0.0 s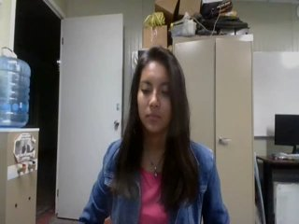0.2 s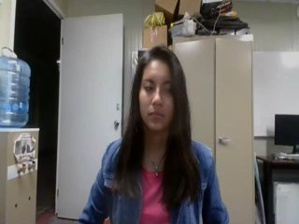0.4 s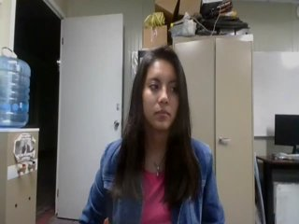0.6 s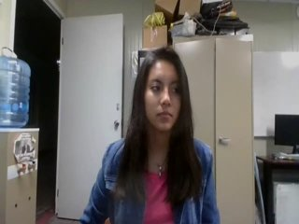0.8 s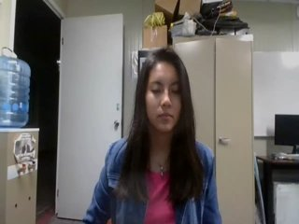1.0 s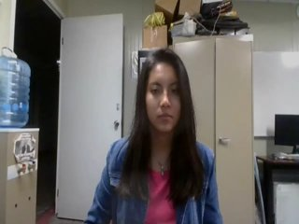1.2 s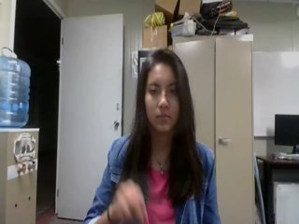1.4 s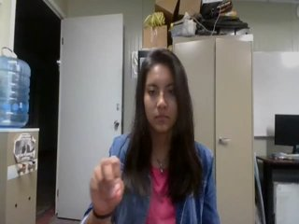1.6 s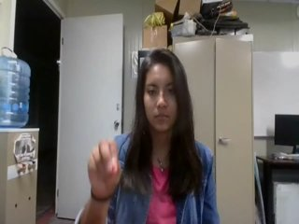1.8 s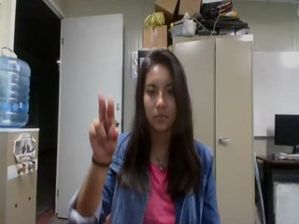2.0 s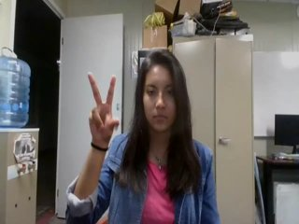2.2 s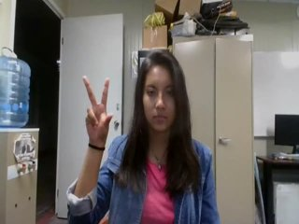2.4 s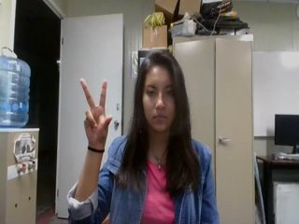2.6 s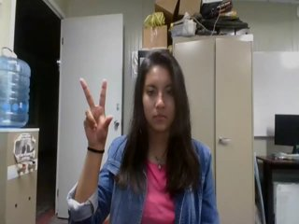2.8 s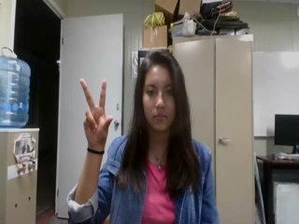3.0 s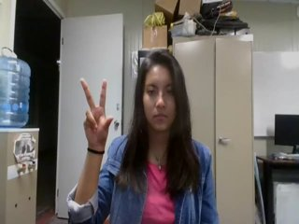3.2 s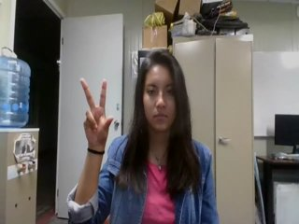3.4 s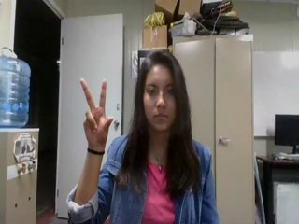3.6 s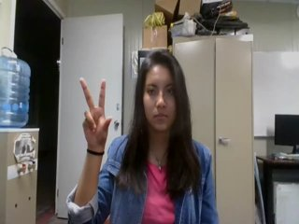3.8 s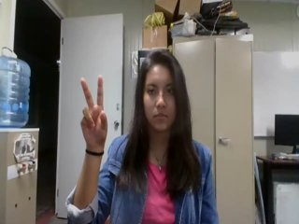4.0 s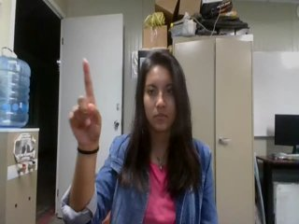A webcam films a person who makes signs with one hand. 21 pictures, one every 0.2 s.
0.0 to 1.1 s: Non-gesture.
1.2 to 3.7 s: Zoom in.
